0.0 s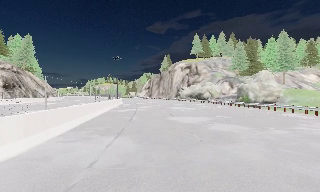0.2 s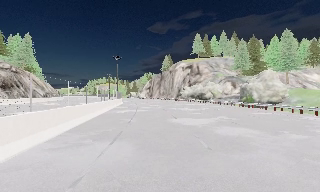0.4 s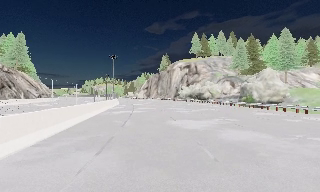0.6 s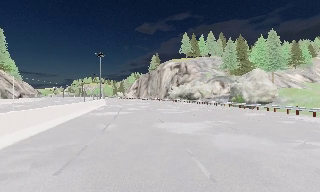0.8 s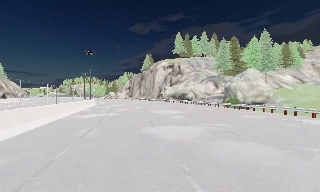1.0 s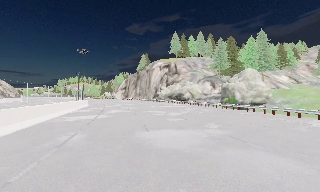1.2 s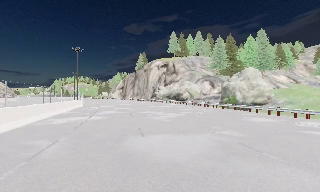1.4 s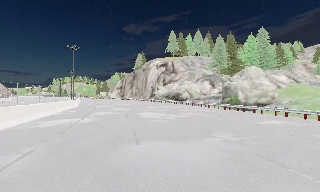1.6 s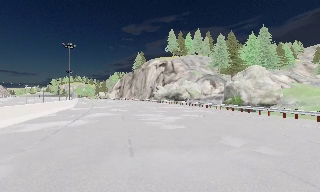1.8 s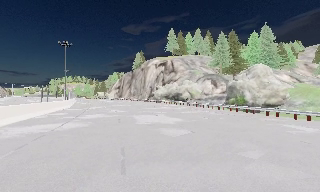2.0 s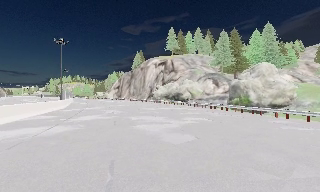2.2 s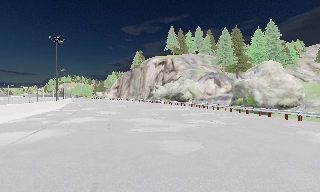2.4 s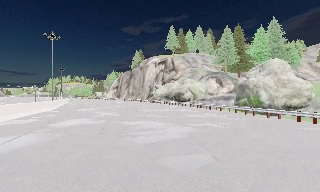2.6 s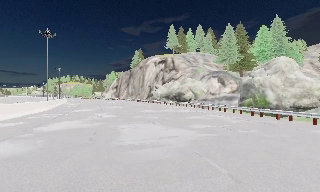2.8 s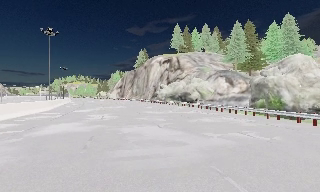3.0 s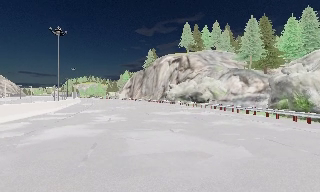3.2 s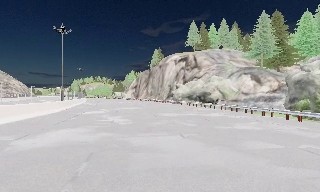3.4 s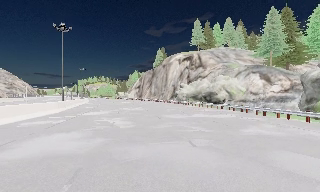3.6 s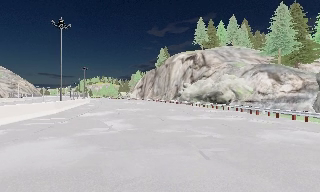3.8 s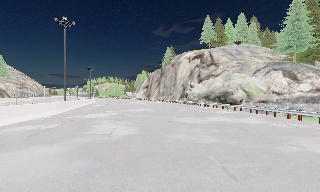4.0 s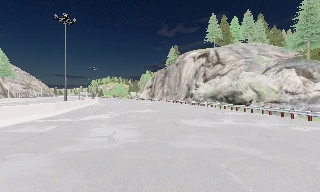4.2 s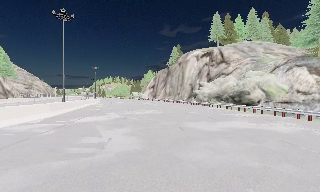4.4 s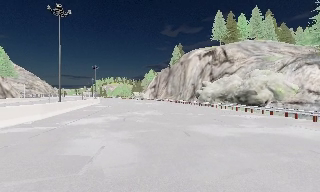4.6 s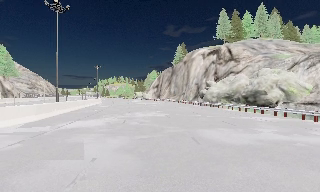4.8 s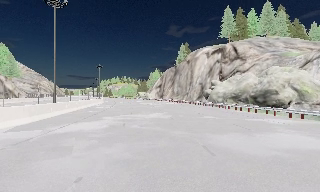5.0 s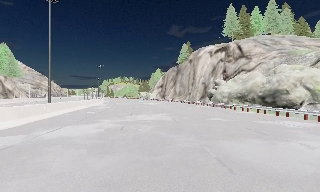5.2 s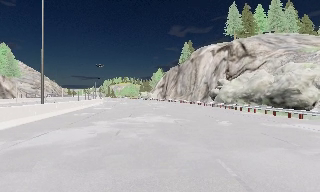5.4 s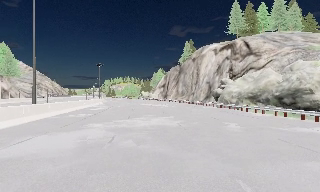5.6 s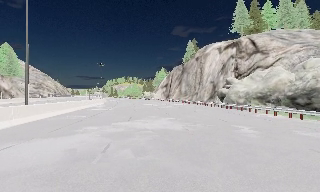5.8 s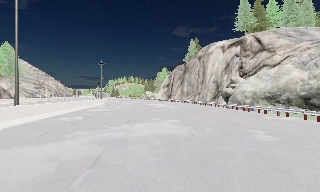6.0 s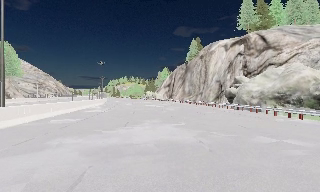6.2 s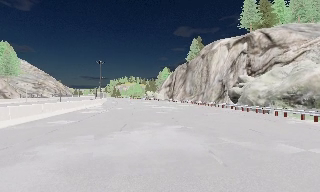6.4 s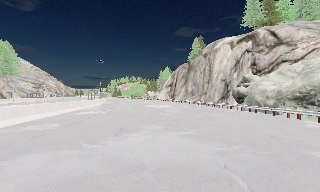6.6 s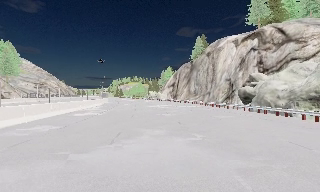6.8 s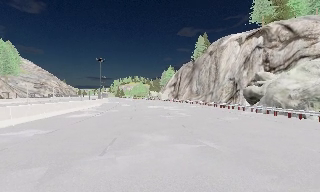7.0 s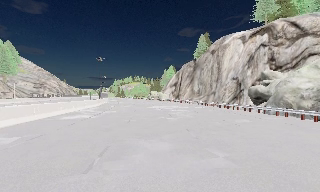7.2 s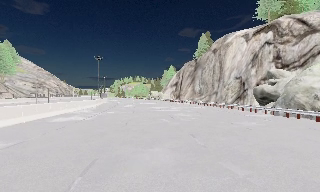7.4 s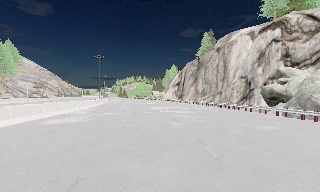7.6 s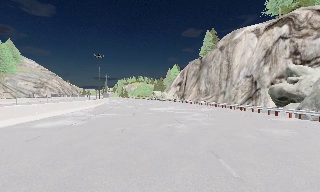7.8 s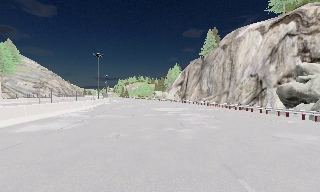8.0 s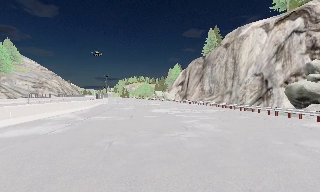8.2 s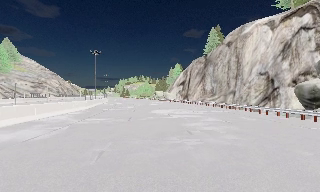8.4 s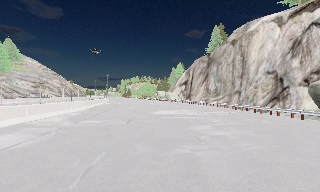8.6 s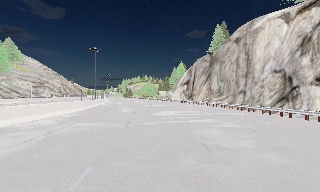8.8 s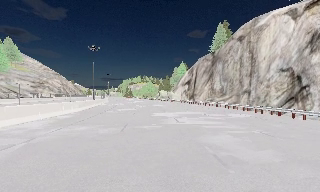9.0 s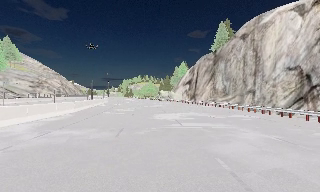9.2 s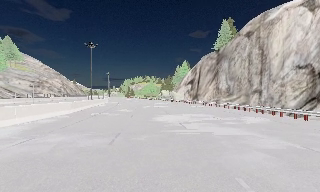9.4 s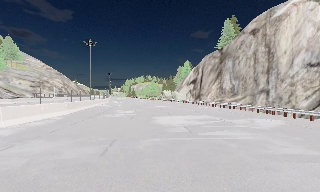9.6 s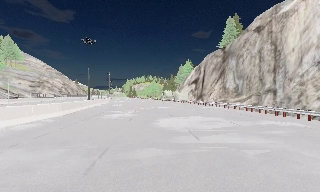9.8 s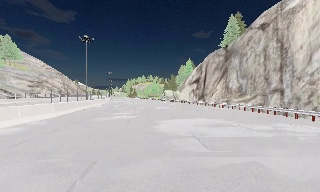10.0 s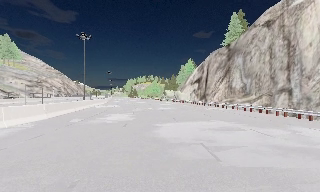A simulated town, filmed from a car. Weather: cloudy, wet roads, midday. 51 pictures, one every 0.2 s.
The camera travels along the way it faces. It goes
forward.
0.0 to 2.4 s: The camera travels forward, about 13 m, so what stands in front looms larger.
2.4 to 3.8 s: The camera swings to its left by about 10 degrees, and the scene slides to the right. It travels forward, about 8 m, so what stands in front looms larger.
3.8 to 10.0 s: The camera swings to its left by about 15 degrees, and the scene slides to the right. It travels forward, about 35 m, so what stands in front looms larger.
The film runs forward here.
